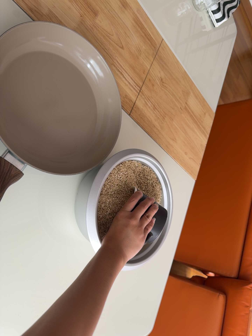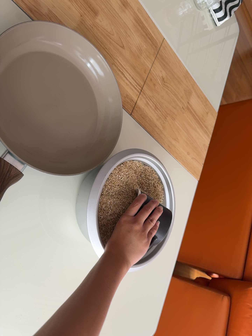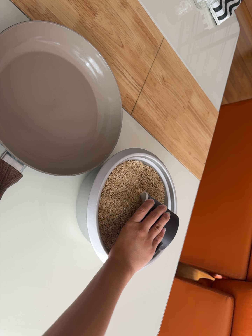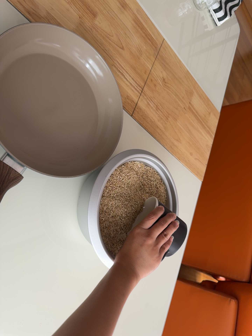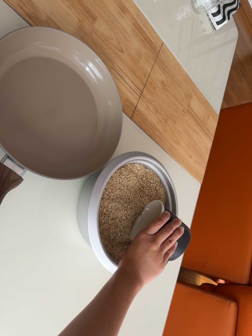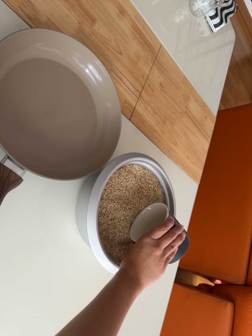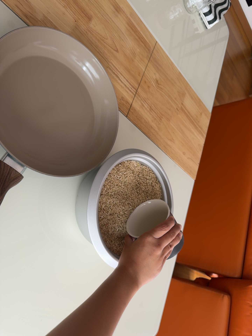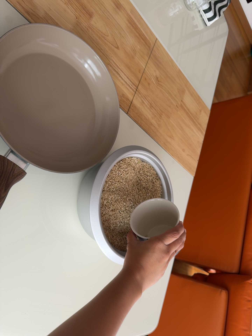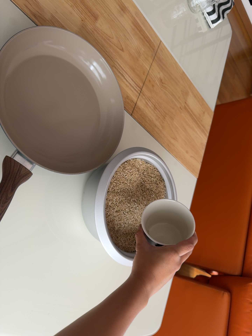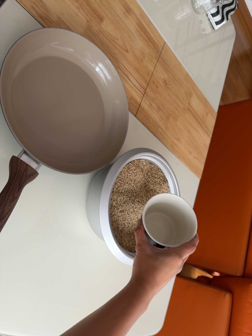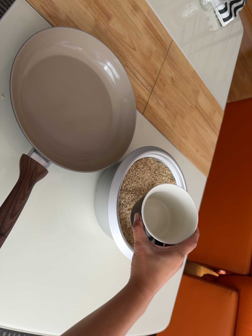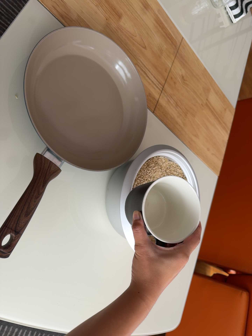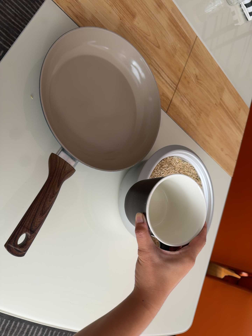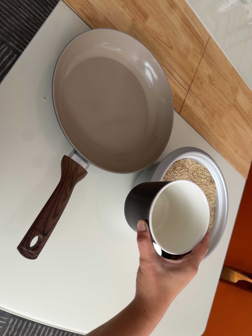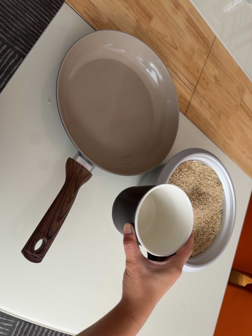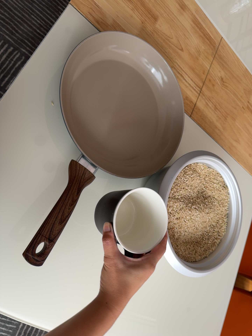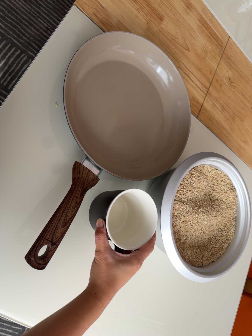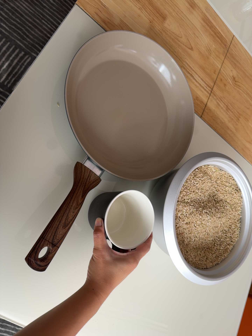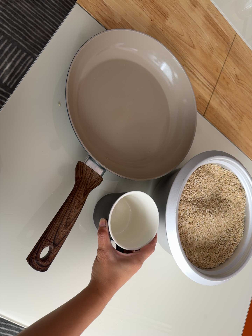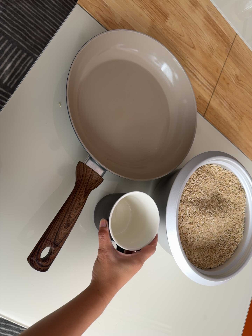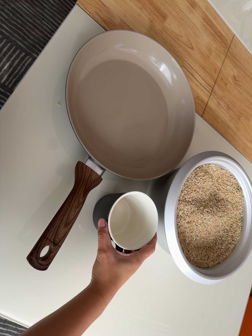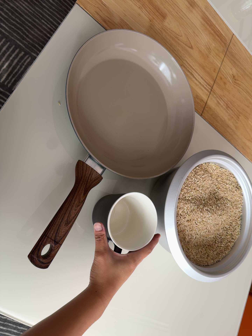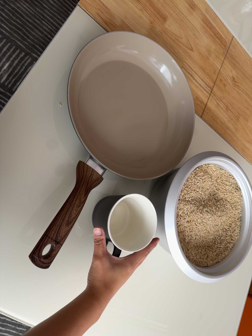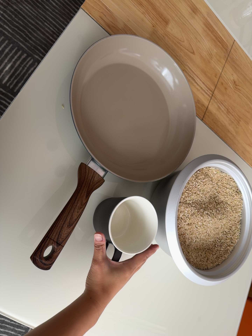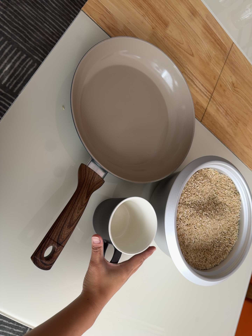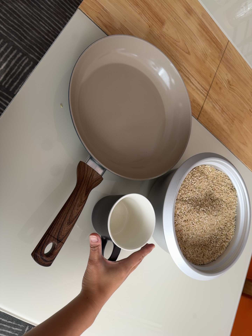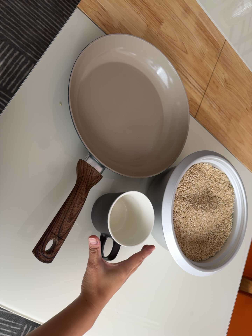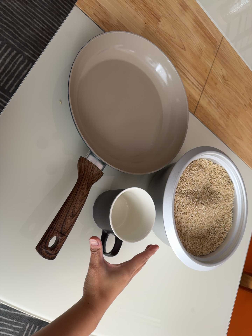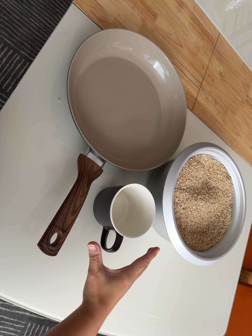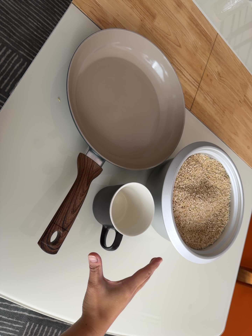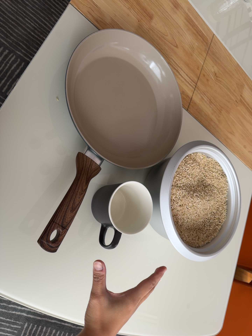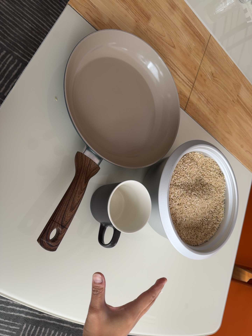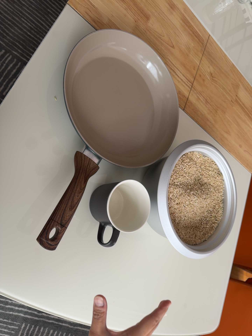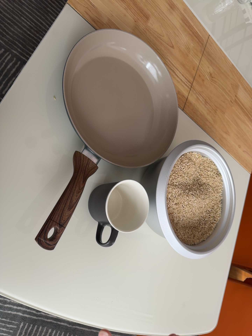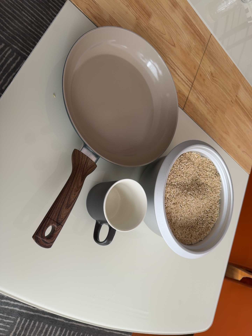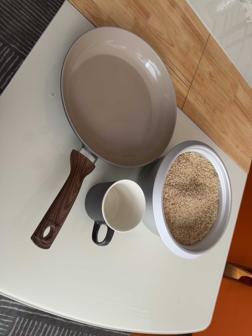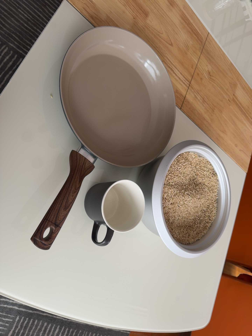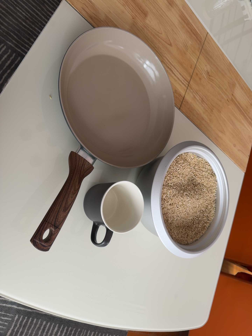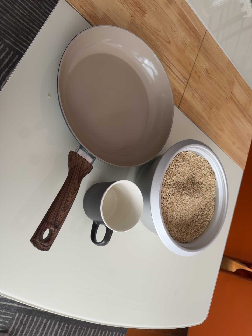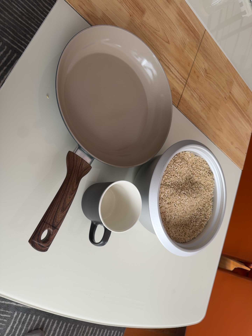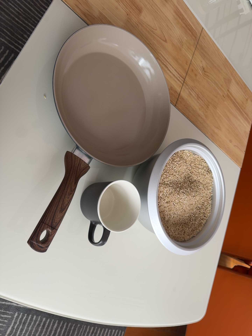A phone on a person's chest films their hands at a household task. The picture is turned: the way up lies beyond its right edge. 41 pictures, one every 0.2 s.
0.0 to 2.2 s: The camera shifts only a little, or ends up much as it began.
2.2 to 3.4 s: The camera swings to its left by about 10 degrees, and the scene slides to the right.
3.4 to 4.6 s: The camera keeps its place and its aim.
4.6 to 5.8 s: The camera shifts only a little, or ends up much as it began.
5.8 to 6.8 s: The camera keeps its place and its aim.
6.8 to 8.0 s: The camera shifts only a little, or ends up much as it began.
The film runs backward here.
